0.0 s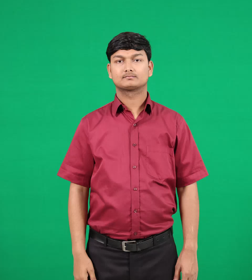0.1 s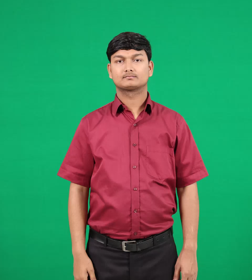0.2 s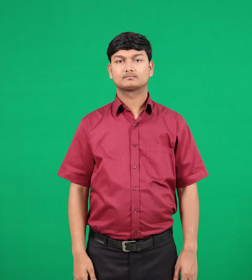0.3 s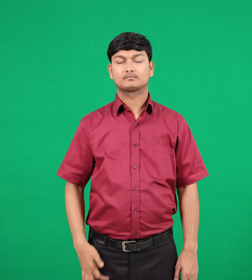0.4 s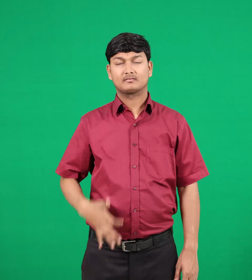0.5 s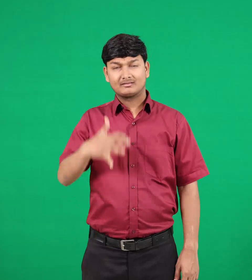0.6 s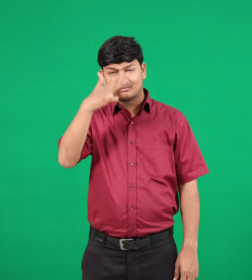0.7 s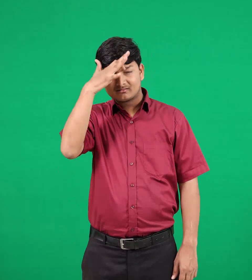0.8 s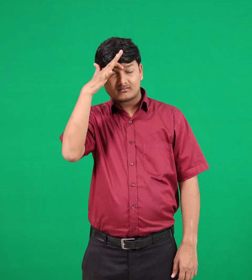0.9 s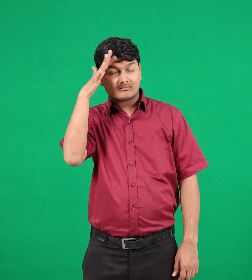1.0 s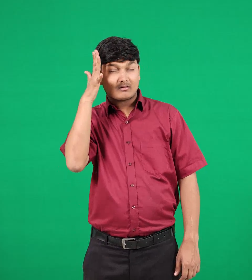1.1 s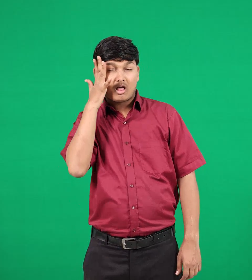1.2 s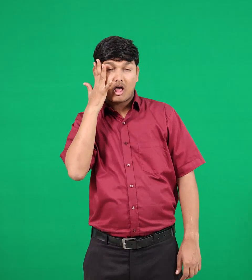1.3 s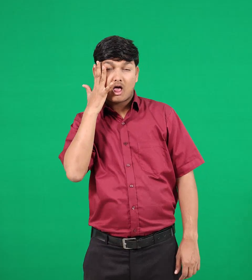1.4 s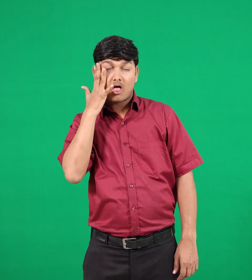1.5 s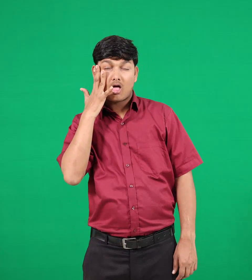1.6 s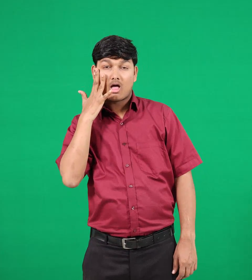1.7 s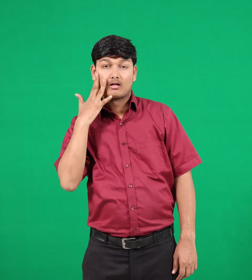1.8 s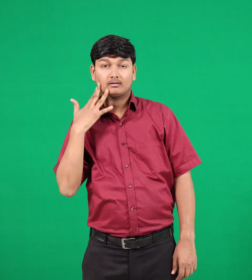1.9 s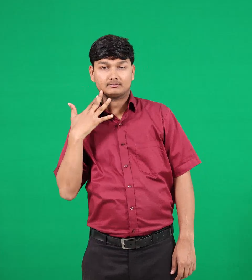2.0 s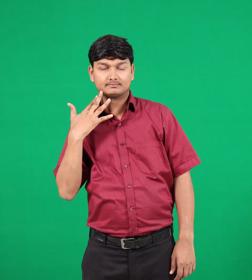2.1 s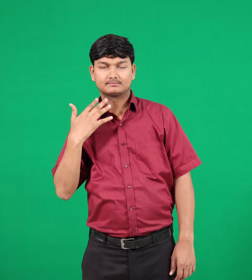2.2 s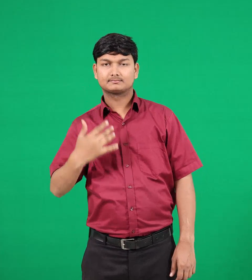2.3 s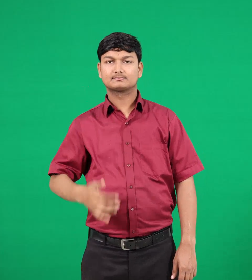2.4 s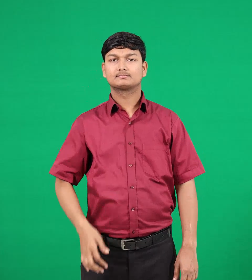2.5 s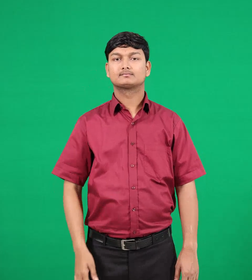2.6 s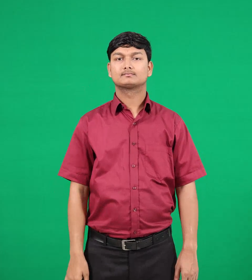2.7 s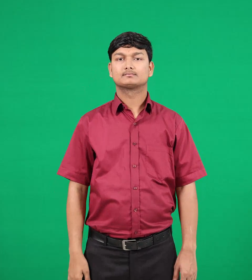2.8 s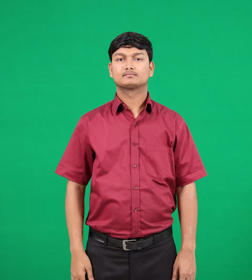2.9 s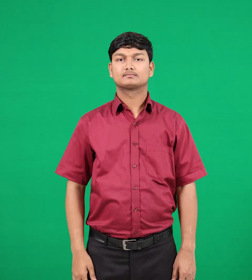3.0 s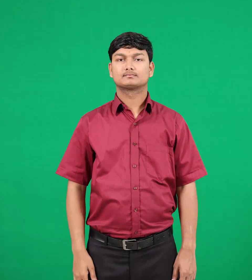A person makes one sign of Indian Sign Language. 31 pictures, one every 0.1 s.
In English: sweat
